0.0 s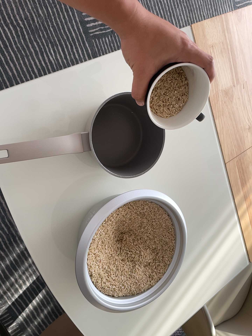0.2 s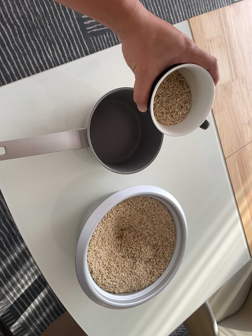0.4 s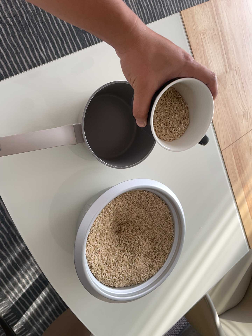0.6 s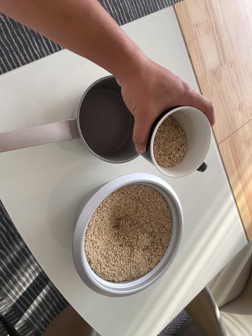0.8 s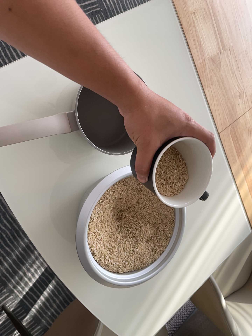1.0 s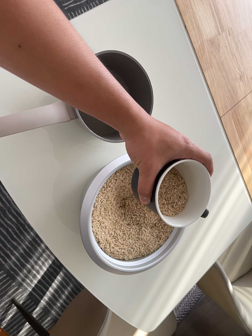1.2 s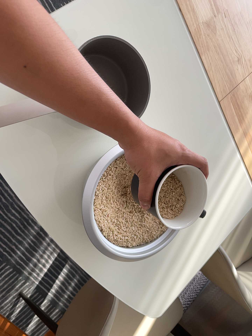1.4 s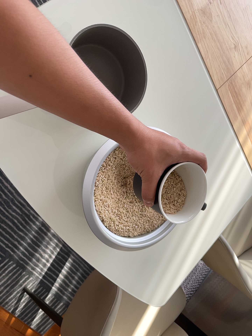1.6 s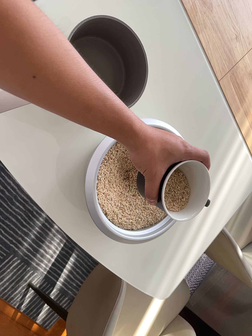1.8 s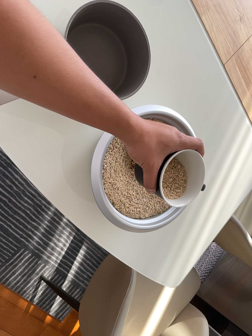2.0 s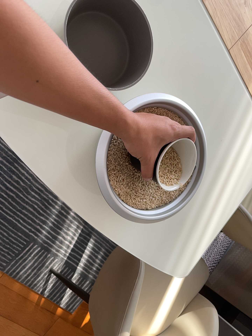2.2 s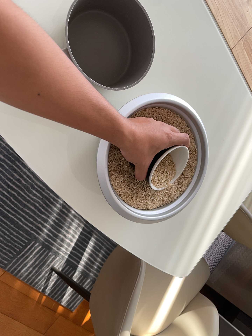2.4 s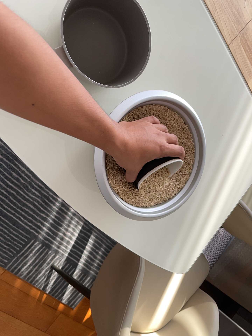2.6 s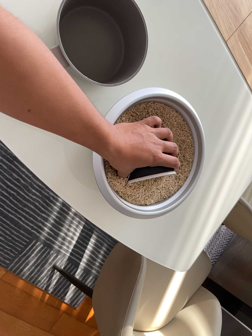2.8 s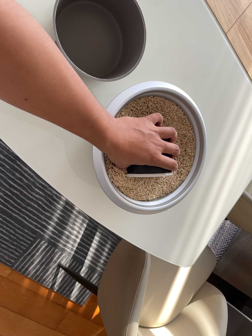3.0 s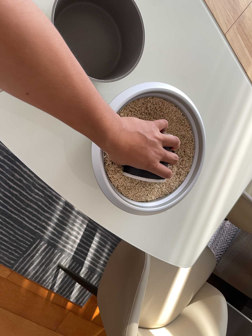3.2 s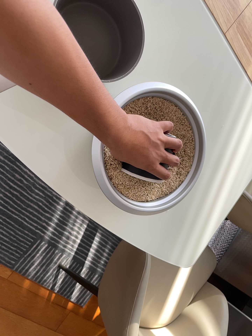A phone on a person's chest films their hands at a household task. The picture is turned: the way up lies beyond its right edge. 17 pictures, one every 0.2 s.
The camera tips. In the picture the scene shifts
upward.
The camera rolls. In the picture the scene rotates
counterclockwise.
0.0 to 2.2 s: The camera travels toward the bottom of its view, about 8 cm, so close, fixed things drift upward. Its aim tips toward the bottom of its view by about 10 degrees, and the scene shifts upward. It rolls about its line of sight by about 15 degrees, and the scene rotates counterclockwise.
2.2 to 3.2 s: The camera shifts only a little, or ends up much as it began.
The film runs backward here.
